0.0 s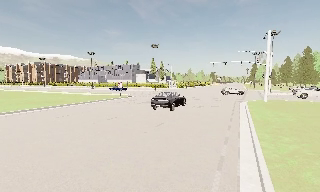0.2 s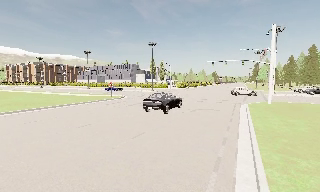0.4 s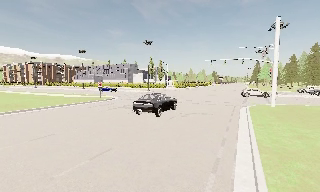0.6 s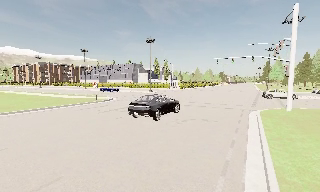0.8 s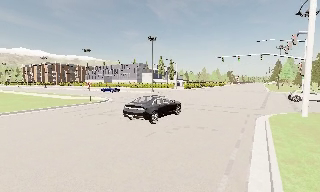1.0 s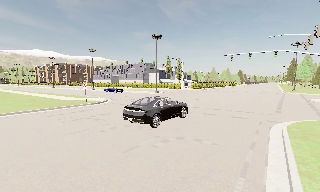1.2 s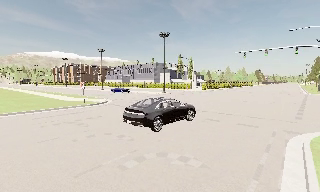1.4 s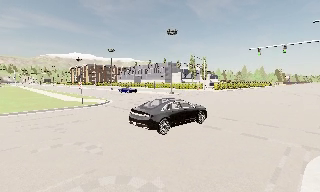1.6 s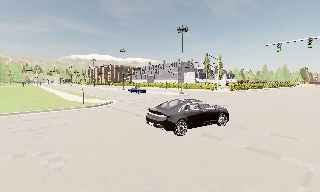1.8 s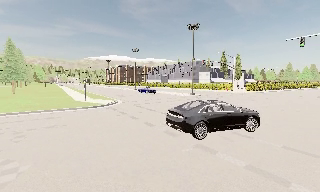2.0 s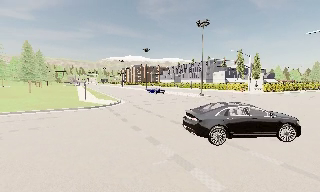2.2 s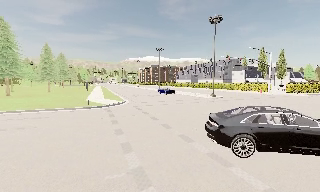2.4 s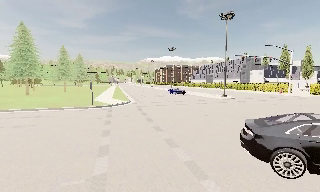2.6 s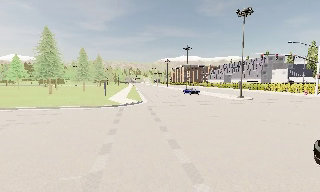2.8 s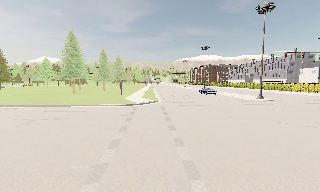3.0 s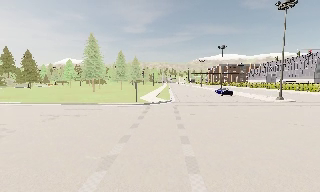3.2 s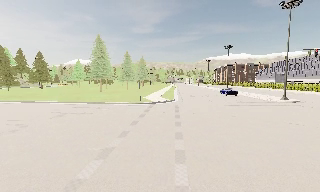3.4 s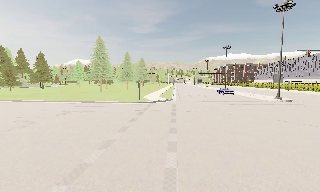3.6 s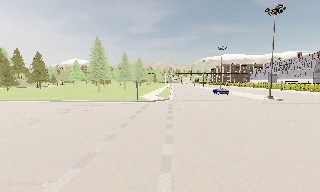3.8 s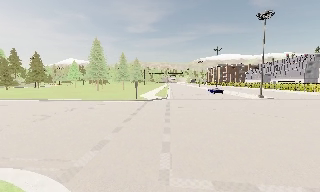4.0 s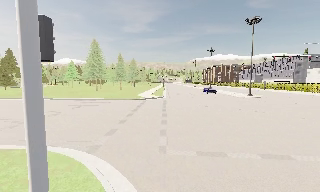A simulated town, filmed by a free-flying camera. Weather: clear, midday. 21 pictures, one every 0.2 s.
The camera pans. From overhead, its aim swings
counterclockwise.
0.0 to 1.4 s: The camera pans to its left, which is counterclockwise from overhead, by about 20 degrees. It travels forward and to its right, about 14 m, so what stands in front looms larger.
1.4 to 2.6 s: The camera pans to its left, which is counterclockwise from overhead, by about 35 degrees. It travels to its right and forward, about 9 m. It loses speed.
2.6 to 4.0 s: The camera pans to its left, which is counterclockwise from overhead, by about 10 degrees. It travels backward, about 6 m, so what stands in front gets smaller. It gains speed.
The film runs forward here.
